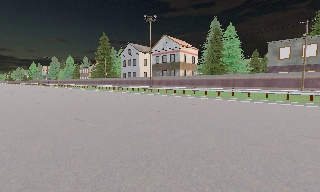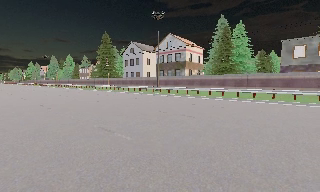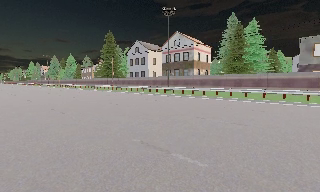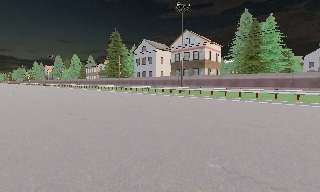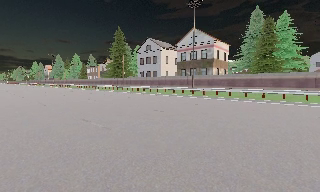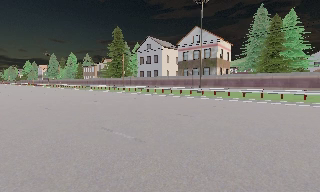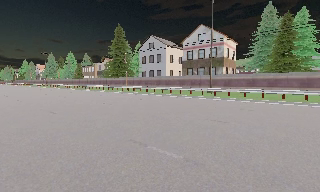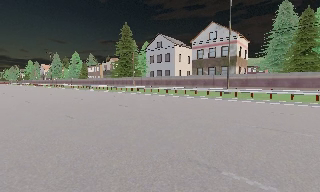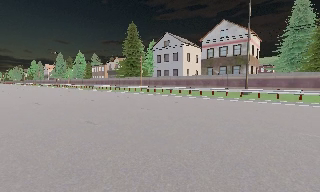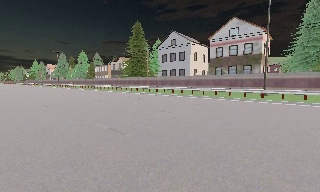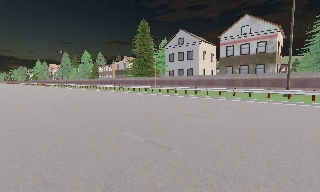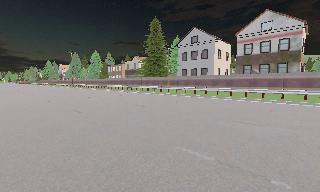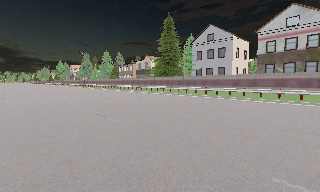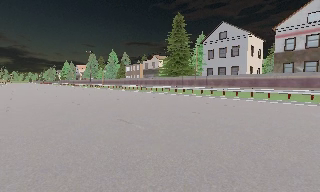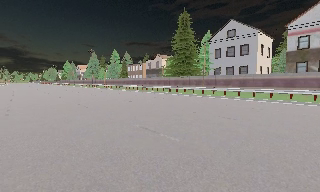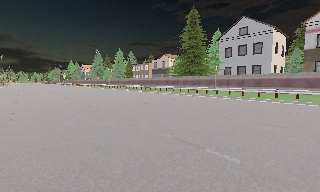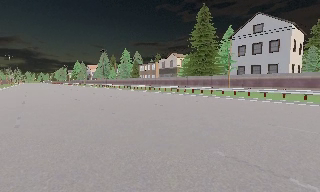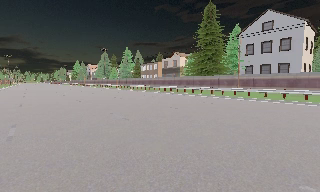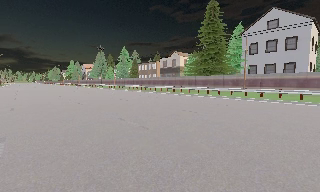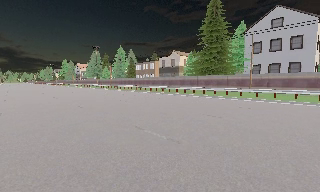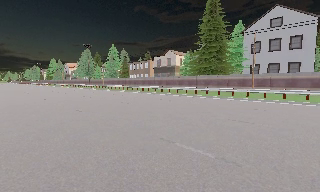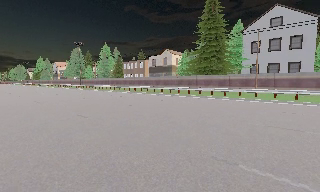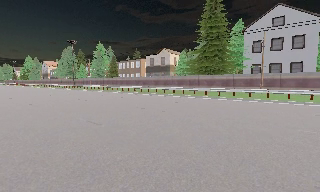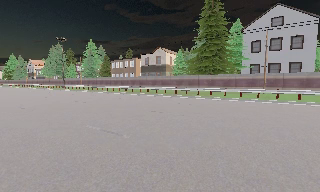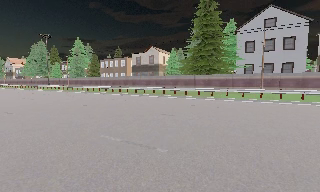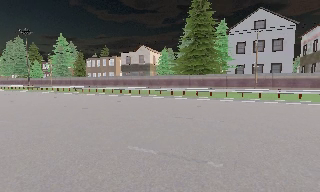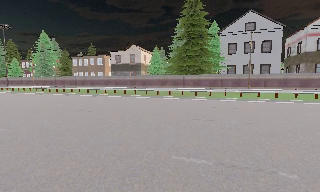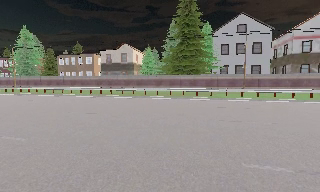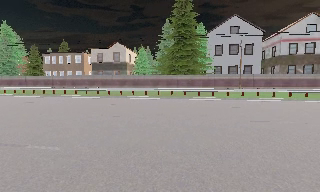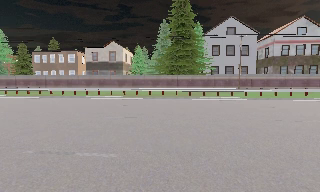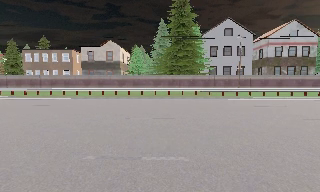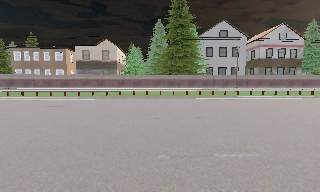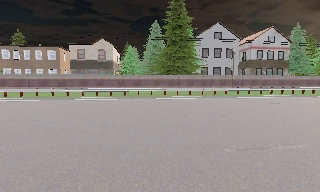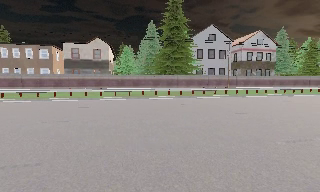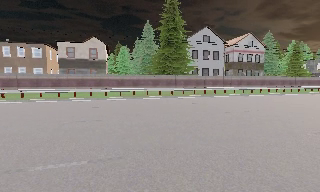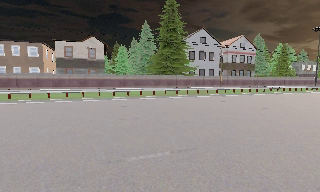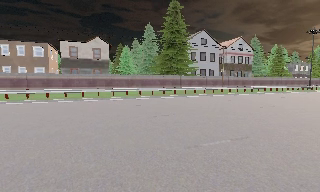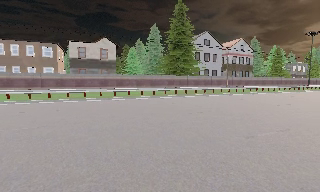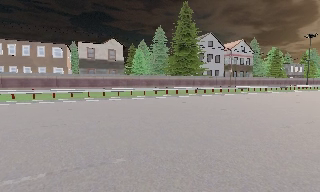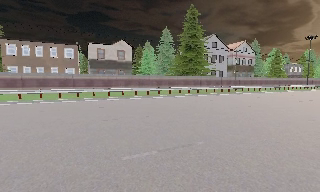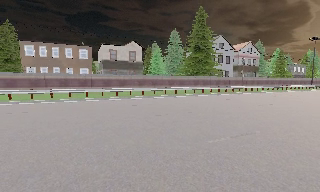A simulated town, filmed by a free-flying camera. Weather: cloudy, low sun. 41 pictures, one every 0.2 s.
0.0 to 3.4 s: The camera travels to its left and forward, about 30 m, so close, fixed things drift to the right.
3.4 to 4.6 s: The camera pans to its right, which is clockwise from overhead, by about 15 degrees. It travels to its left and forward, about 10 m, so close, fixed things drift to the right.
4.6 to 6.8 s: The camera pans to its right, which is clockwise from overhead, by about 50 degrees. It travels to its left, about 17 m.
6.8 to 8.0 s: The camera travels to its left and backward, about 12 m, so close, fixed things drift to the right.
The film runs forward here.
